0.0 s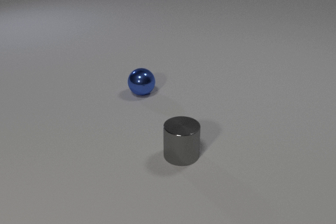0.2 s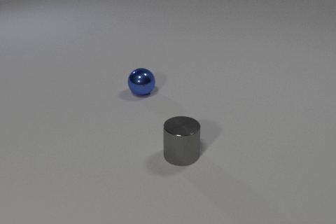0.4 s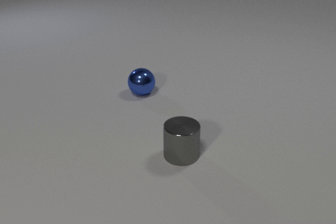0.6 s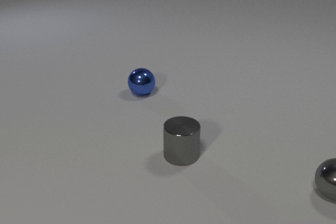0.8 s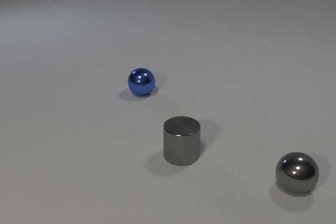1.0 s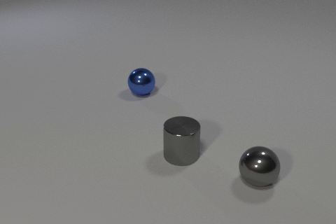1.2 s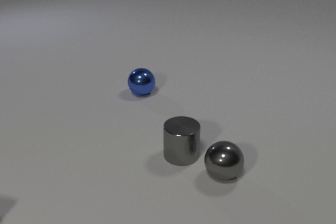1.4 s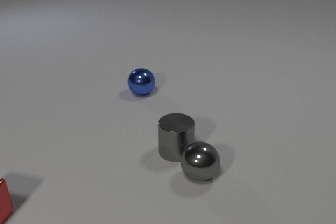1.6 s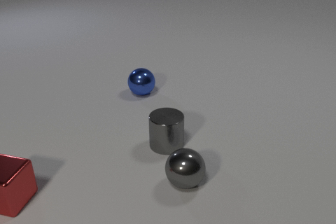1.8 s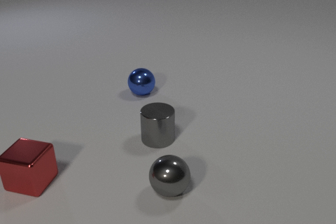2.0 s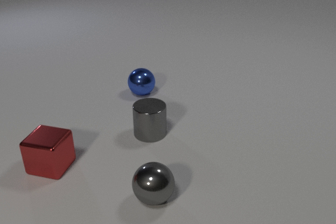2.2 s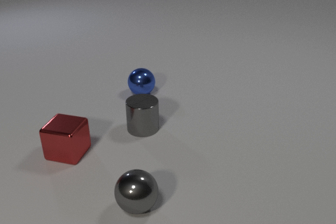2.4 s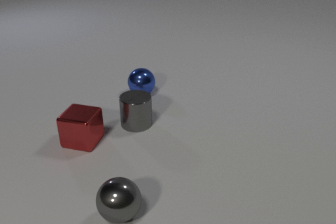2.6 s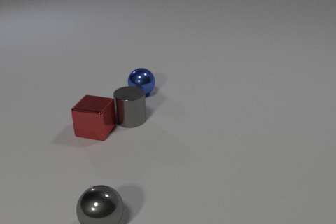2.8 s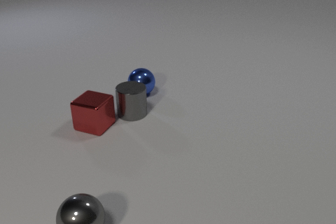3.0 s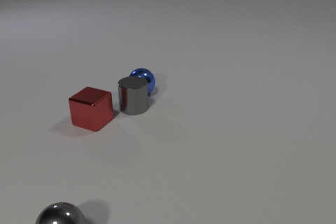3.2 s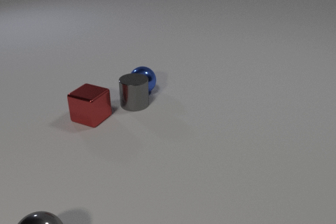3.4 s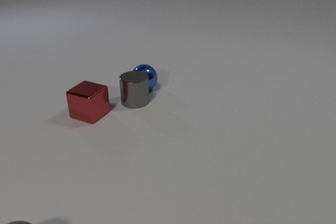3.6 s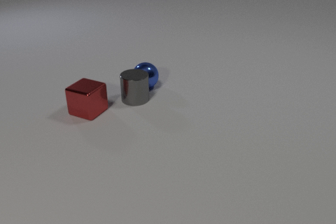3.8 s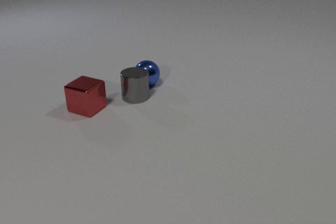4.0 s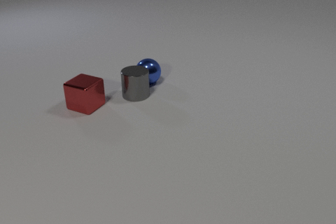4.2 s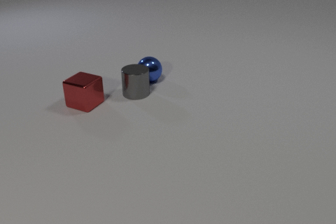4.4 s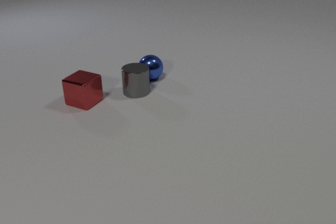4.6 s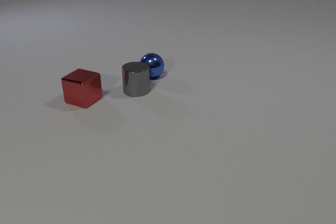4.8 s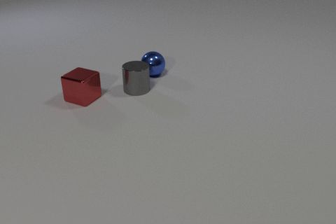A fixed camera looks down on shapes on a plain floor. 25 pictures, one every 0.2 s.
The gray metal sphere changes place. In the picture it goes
to the left.
The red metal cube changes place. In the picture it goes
away from the camera.
0.0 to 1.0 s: The gray metal sphere comes in at the right edge, rolls to the left.
1.0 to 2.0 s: The gray metal sphere rolls to the left. The gray metal cylinder slides away from the camera and to the left. The red metal cube comes in at the left edge, slides to the right and away from the camera. The gray metal sphere and the gray metal cylinder collide.
2.0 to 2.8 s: The gray metal sphere rolls to the left and toward the camera. The gray metal cylinder slides away from the camera and to the left. The red metal cube slides away from the camera and to the right. The gray metal cylinder and the red metal cube collide.
2.8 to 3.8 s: The gray metal sphere rolls to the left, leaves at the bottom edge. The gray metal cylinder slides away from the camera. The red metal cube slides away from the camera. The blue metal sphere rolls away from the camera. The gray metal cylinder and the blue metal sphere collide.
3.8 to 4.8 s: The gray metal cylinder slides away from the camera. The red metal cube slides away from the camera. The blue metal sphere rolls away from the camera.
How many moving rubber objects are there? 0.
How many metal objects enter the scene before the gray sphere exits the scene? 2.
Are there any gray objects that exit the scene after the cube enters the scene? yes.
